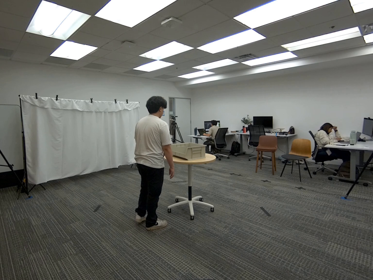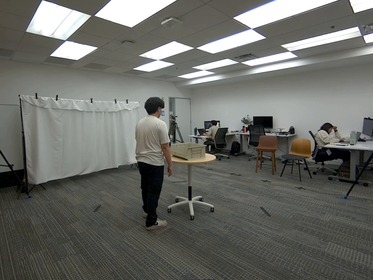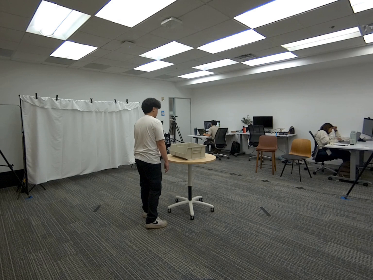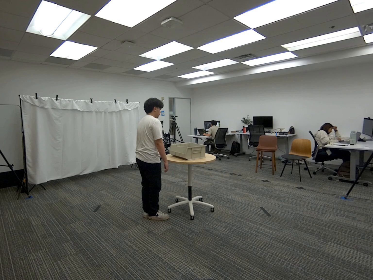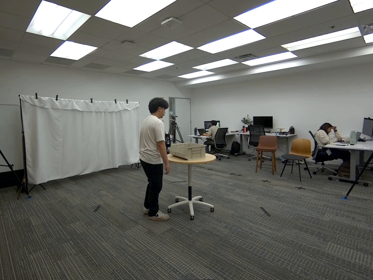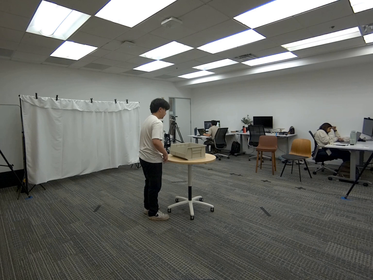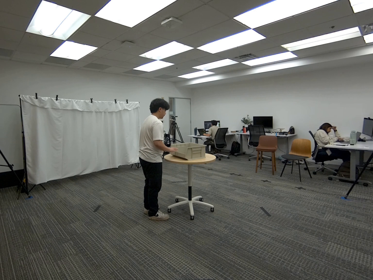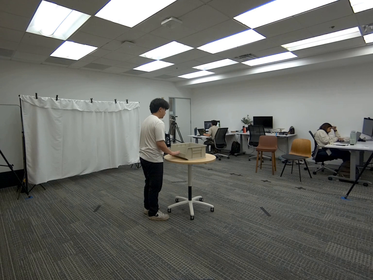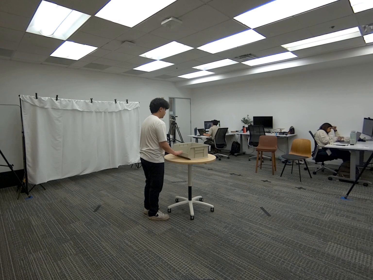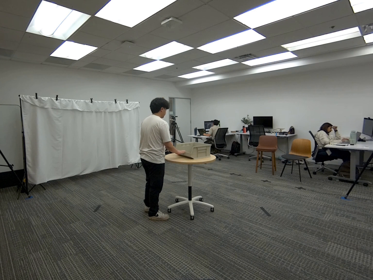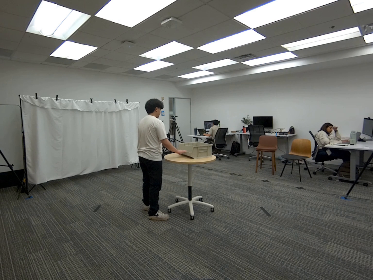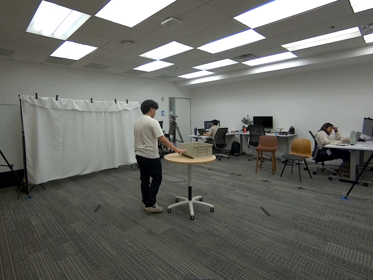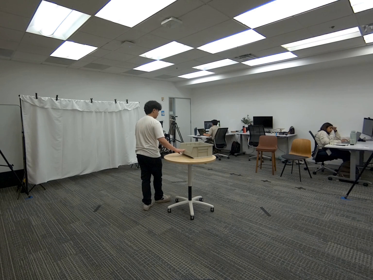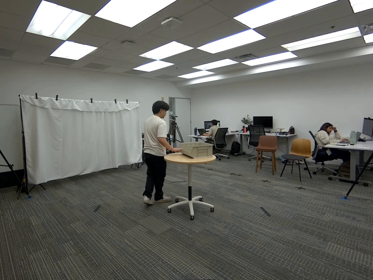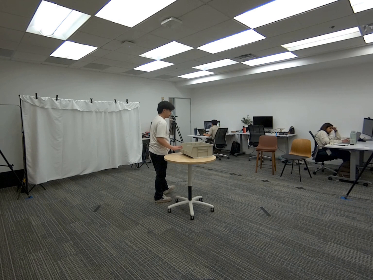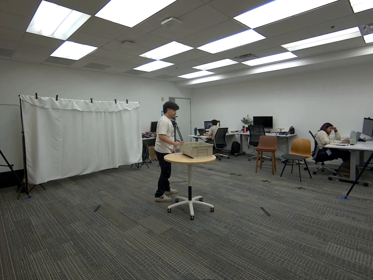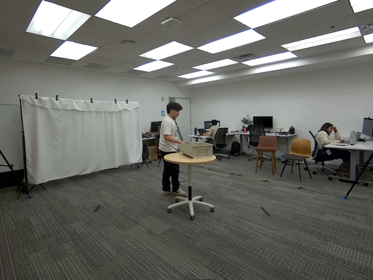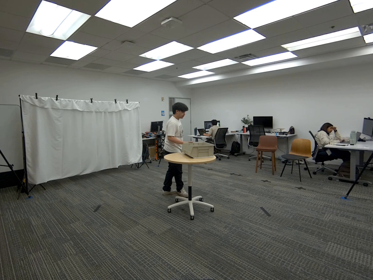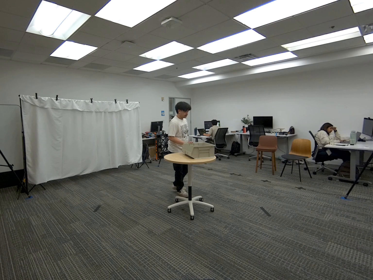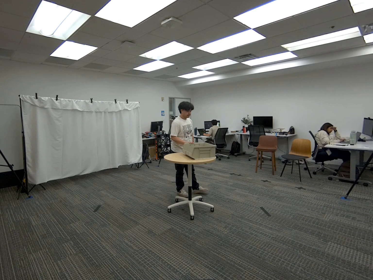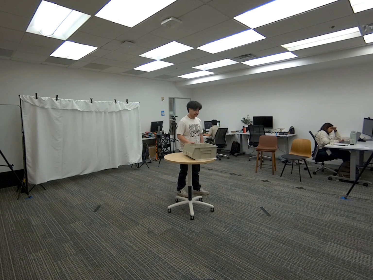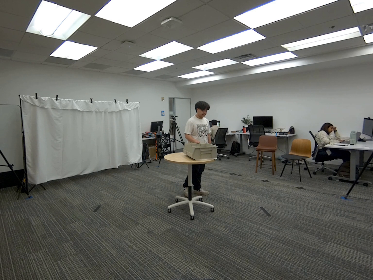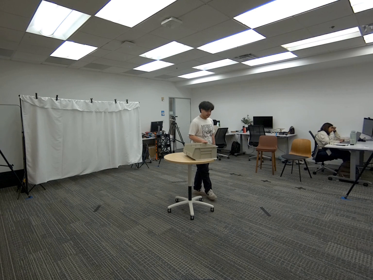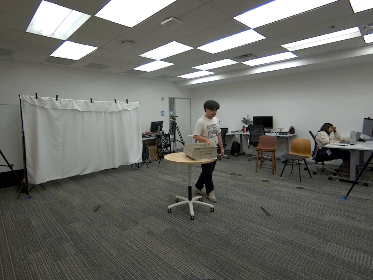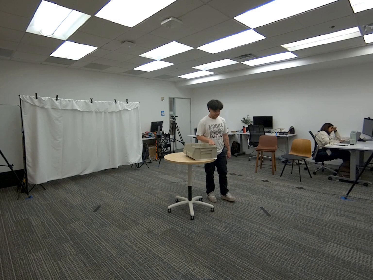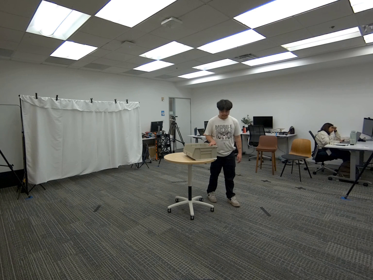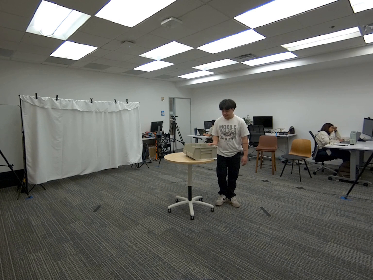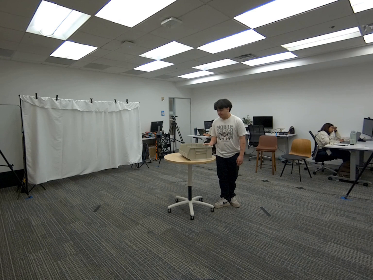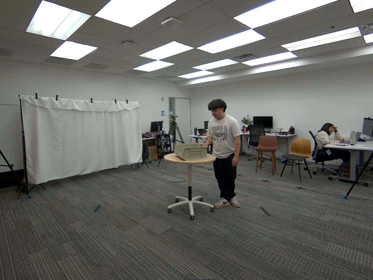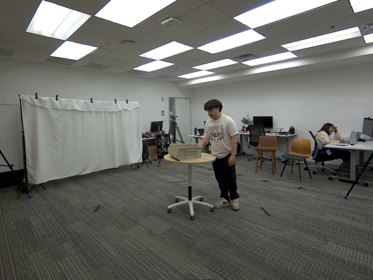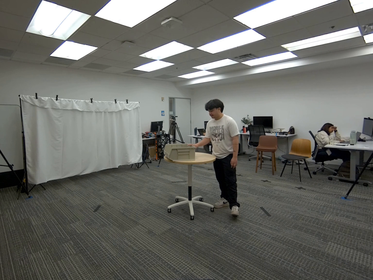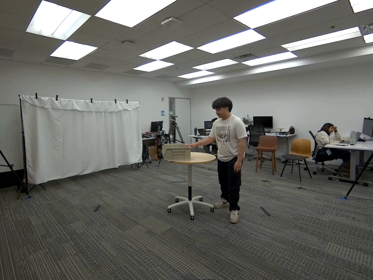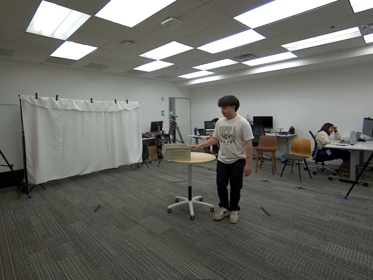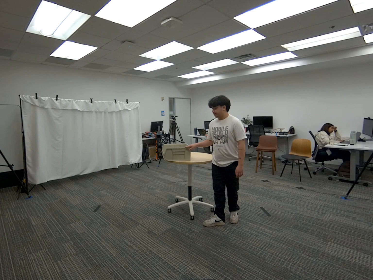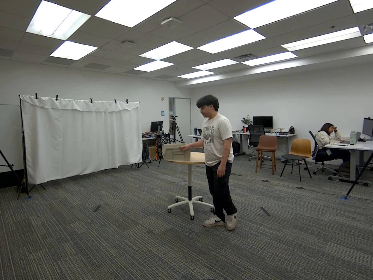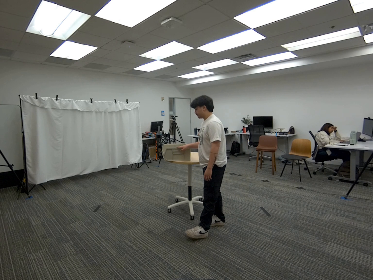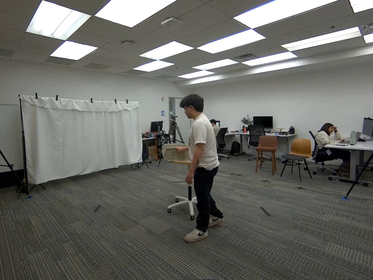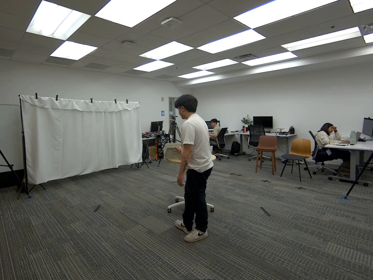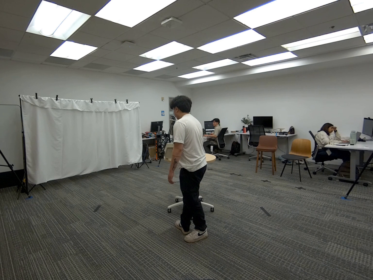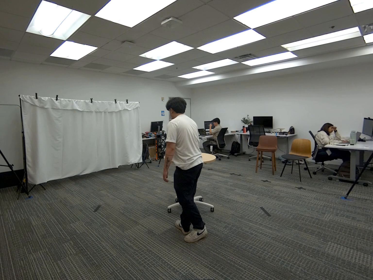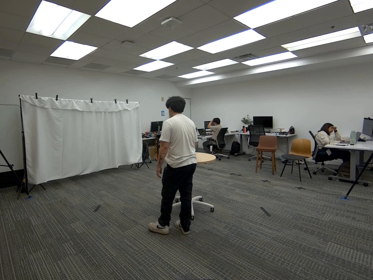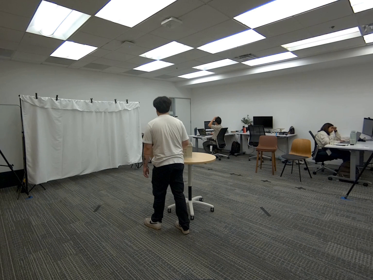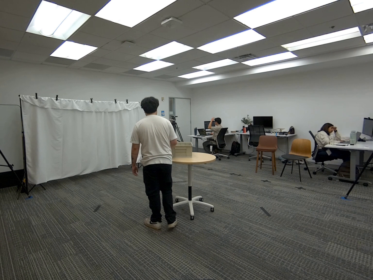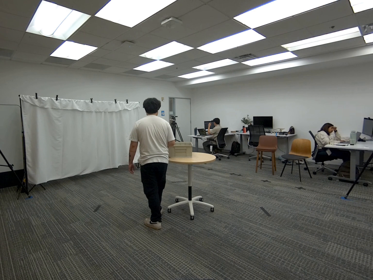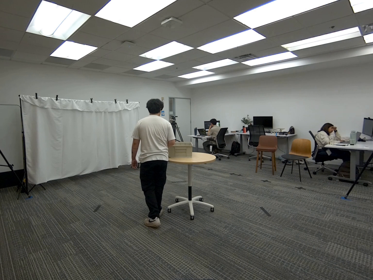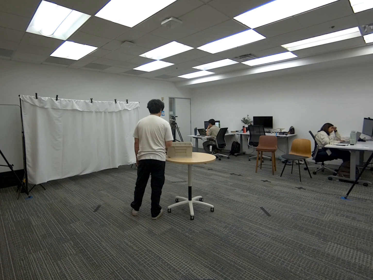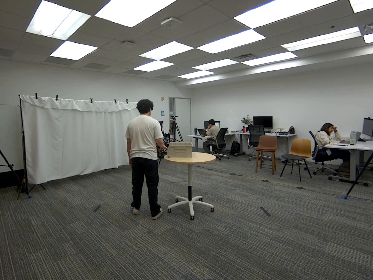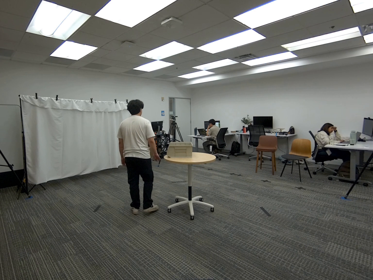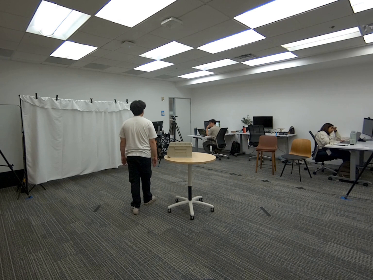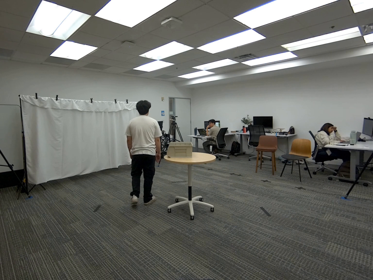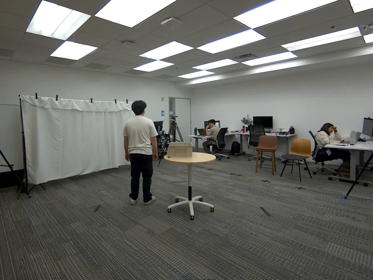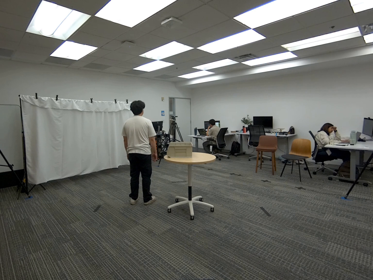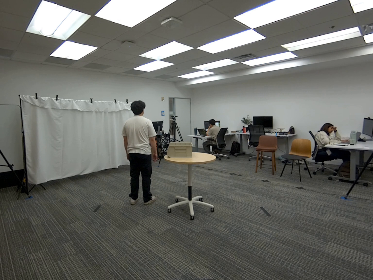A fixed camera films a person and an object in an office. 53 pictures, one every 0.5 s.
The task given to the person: Walk over to the beige bin on the round table and push the beige bin away from you as you walk around the round table. Always maintain one hand on the beige bin at all times. Step away when completed.
